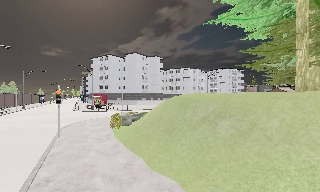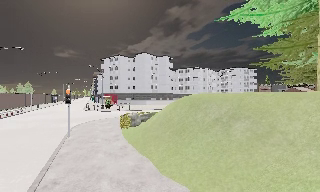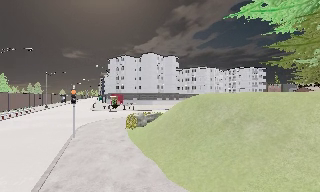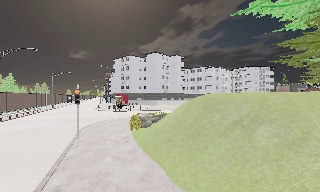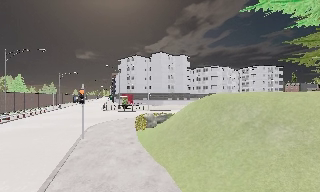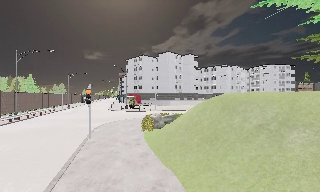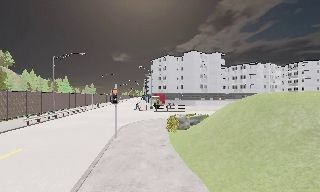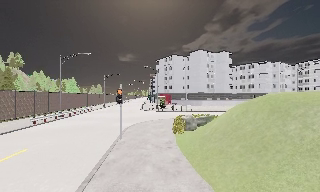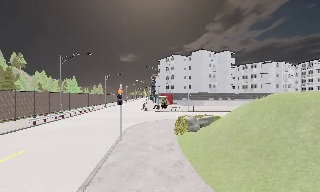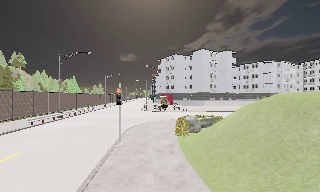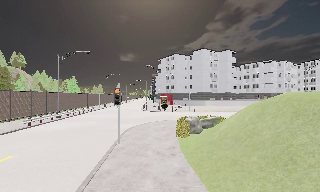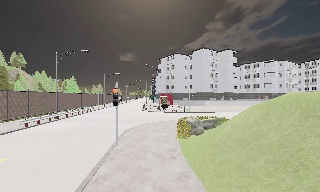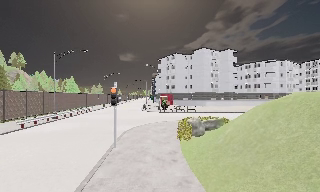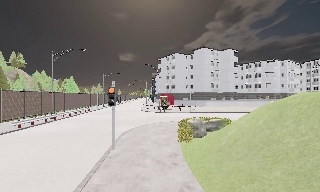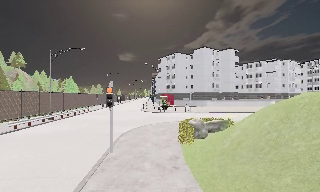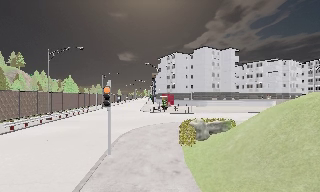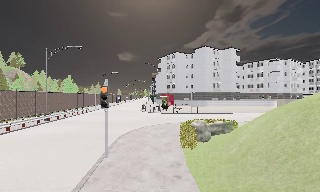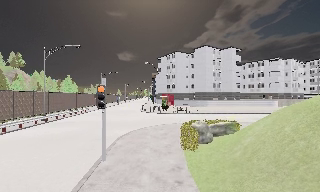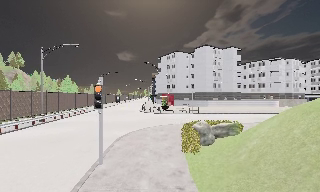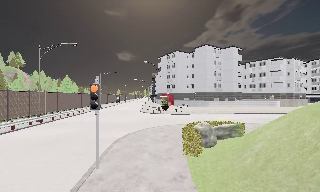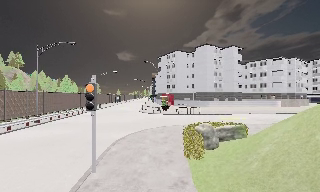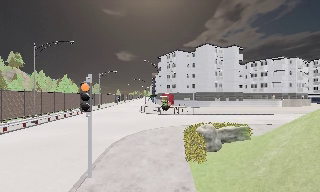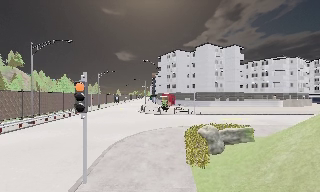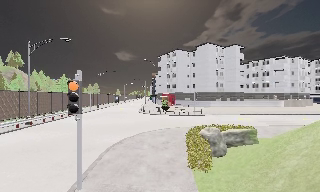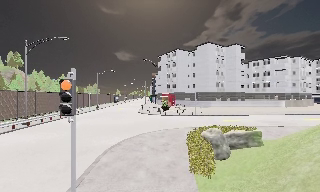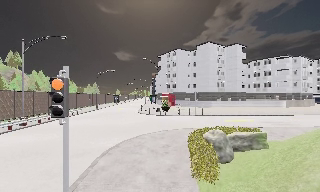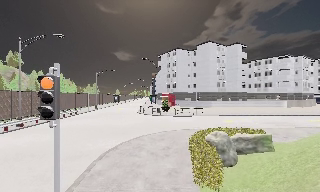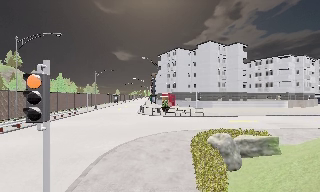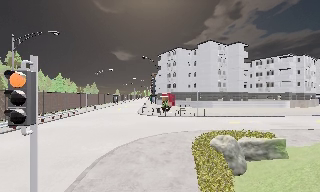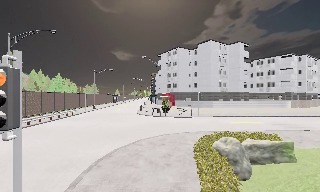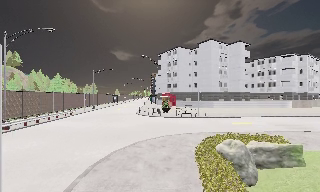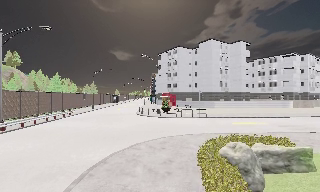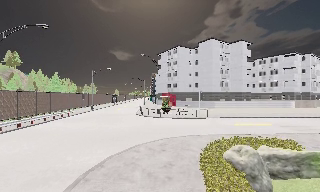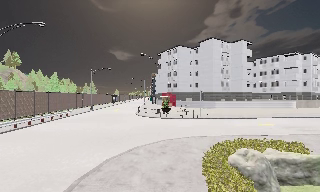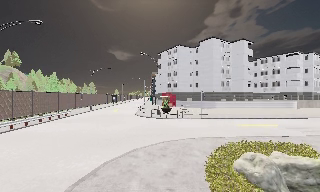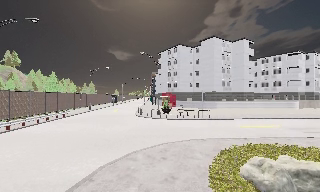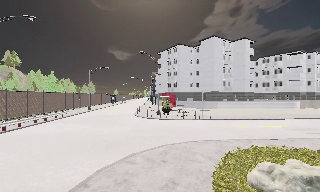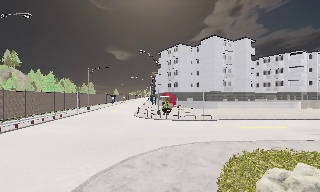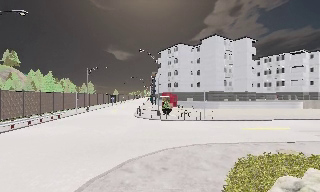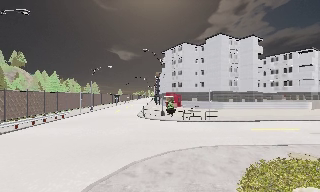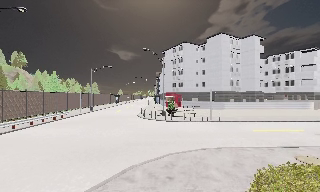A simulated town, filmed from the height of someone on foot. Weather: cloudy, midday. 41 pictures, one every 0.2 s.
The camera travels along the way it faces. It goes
forward.
0.0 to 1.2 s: The camera swings to its left by about 20 degrees, and the scene slides to the right. It travels forward, about 2 m, so what stands in front looms larger.
1.2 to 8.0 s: The camera travels forward, about 11 m, so what stands in front looms larger.
The film runs forward here.
